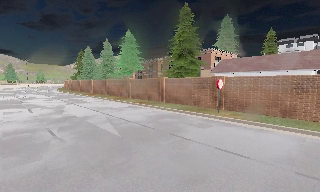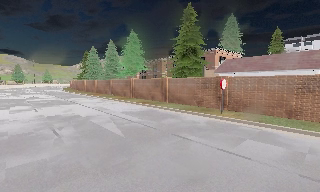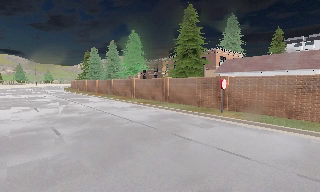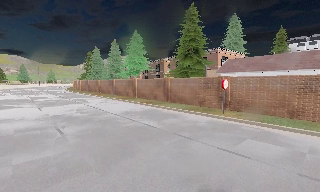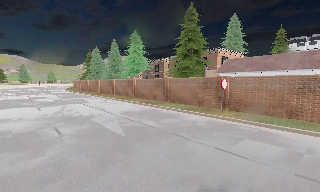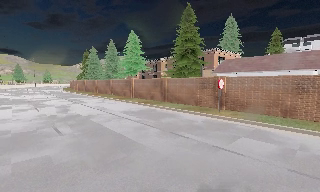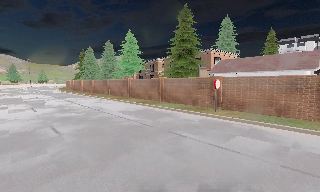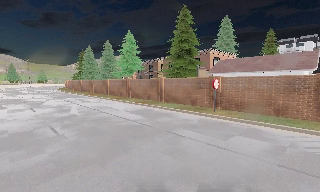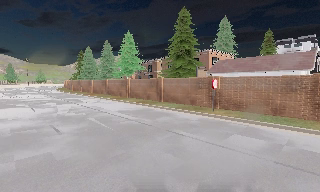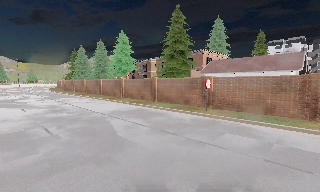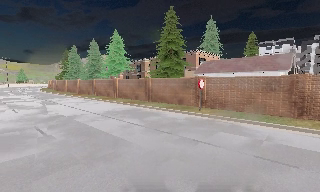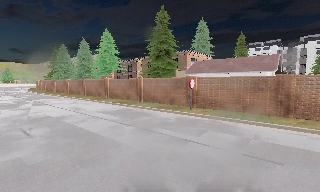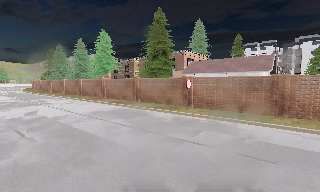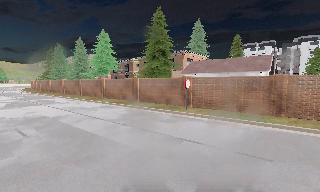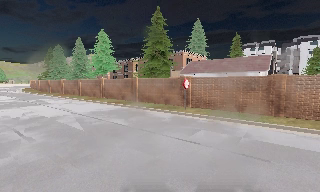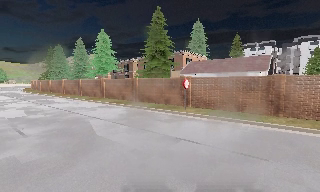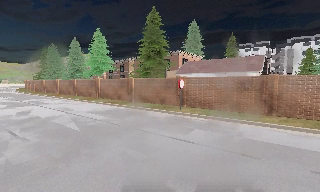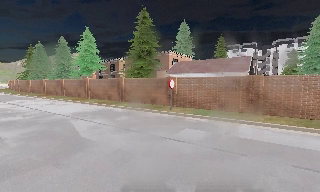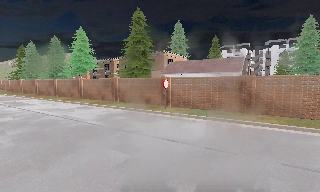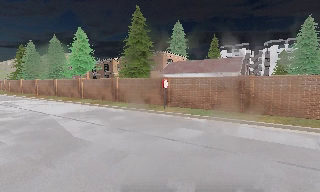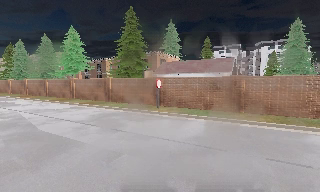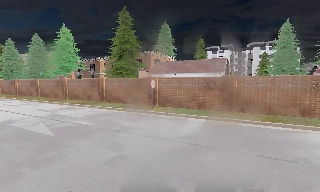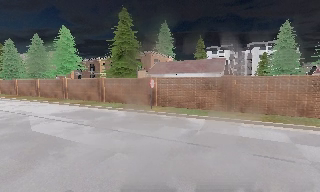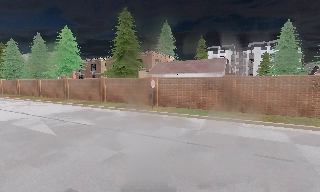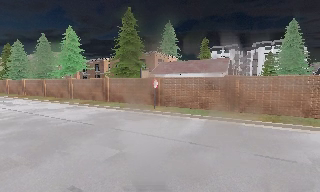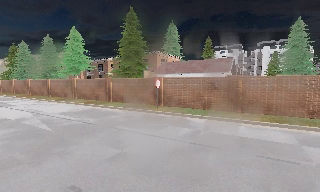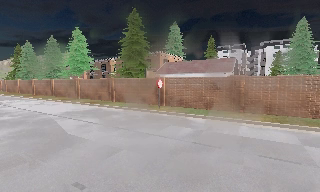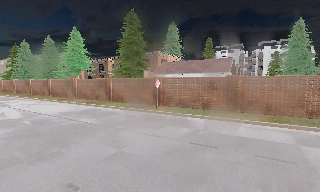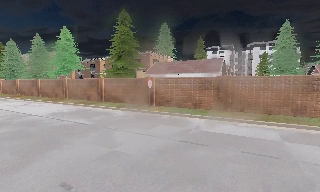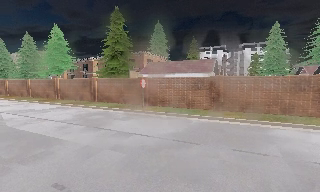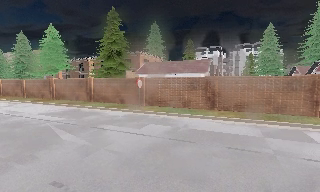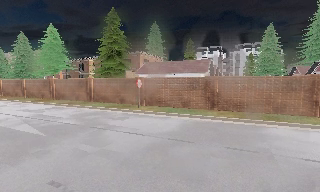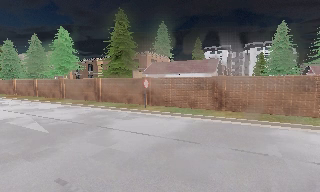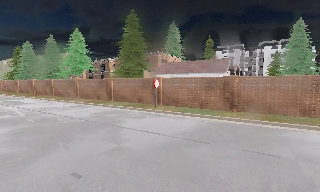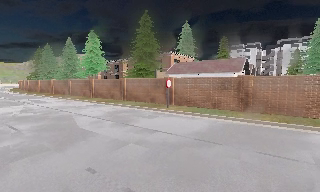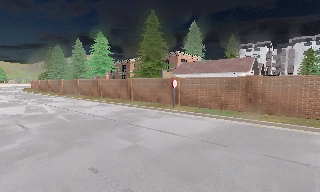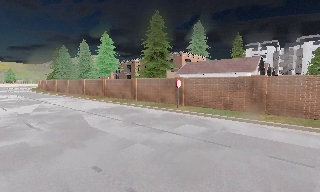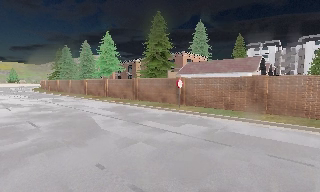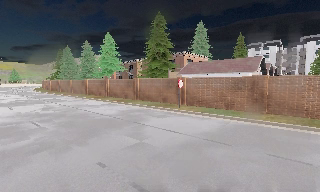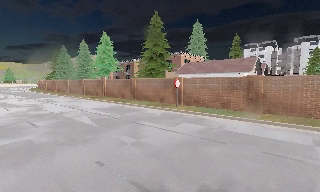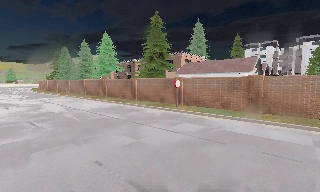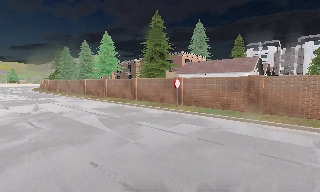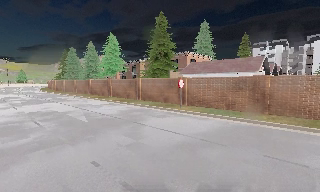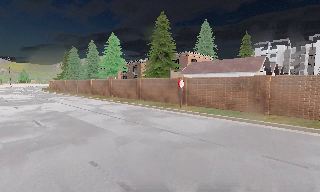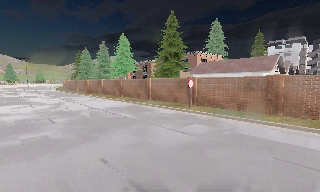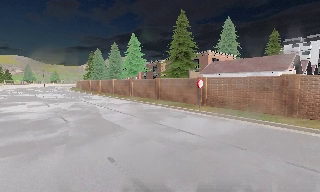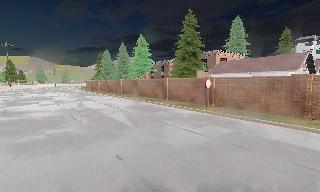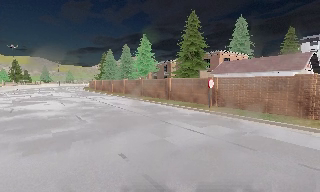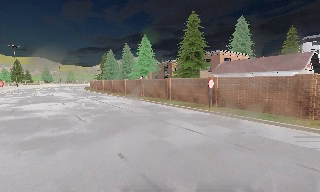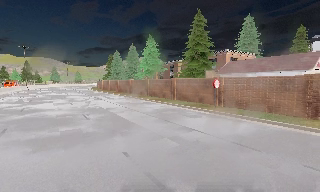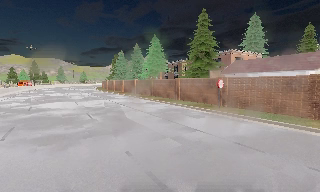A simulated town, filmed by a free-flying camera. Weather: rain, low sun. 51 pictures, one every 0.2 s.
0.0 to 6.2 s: The camera pans to its right, which is clockwise from overhead, by about 20 degrees. It travels backward and to its right, about 2 m, so what stands in front gets smaller.
6.2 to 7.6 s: The camera swings to its left by about 15 degrees, and the scene slides to the right.
7.6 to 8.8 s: The camera shifts only a little, or ends up much as it began.
8.8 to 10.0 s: The camera pans to its left, which is counterclockwise from overhead, by about 10 degrees.
The film runs backward here.
